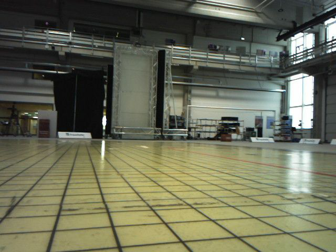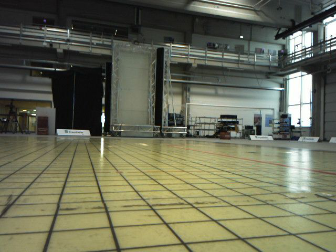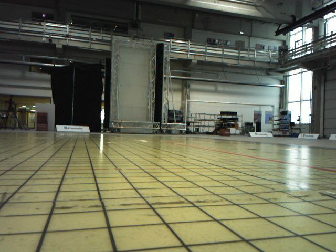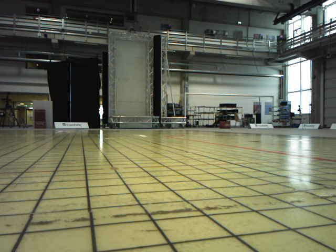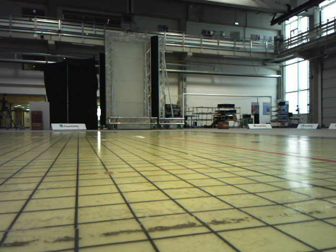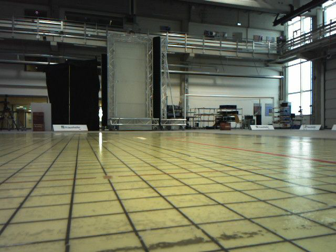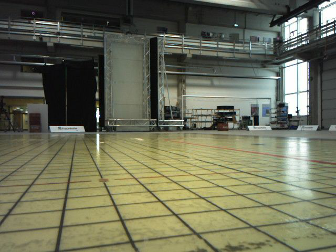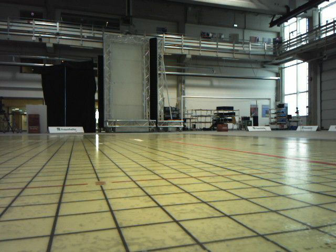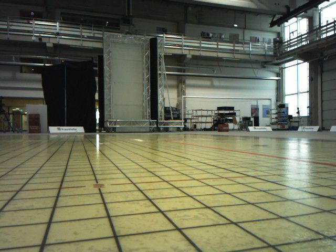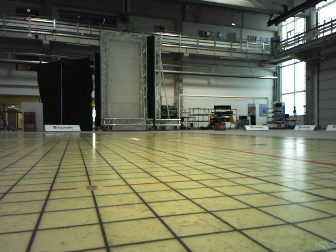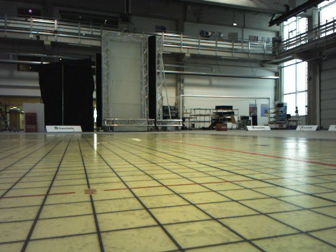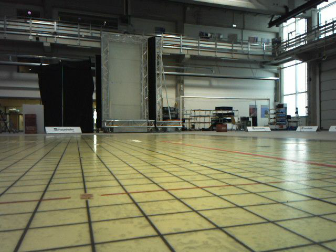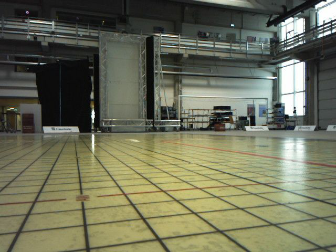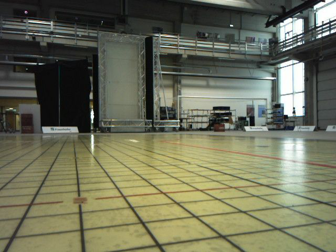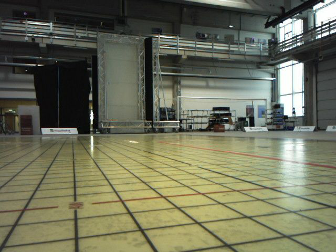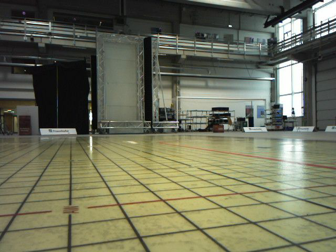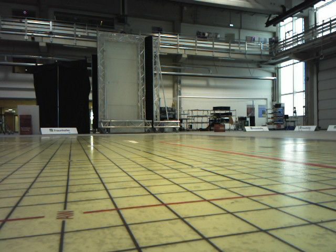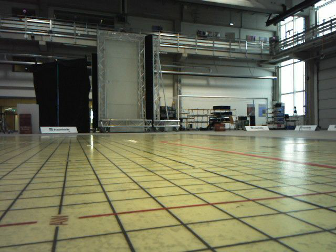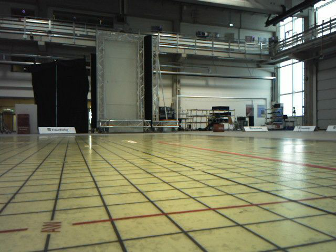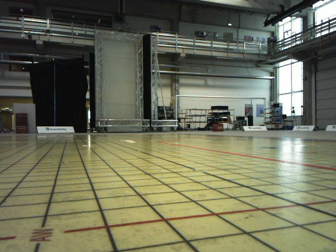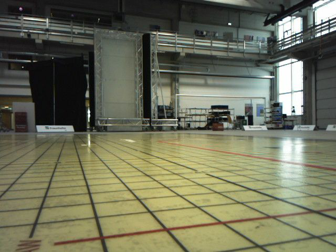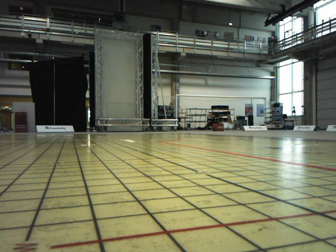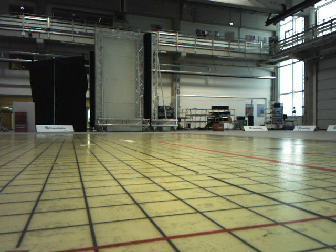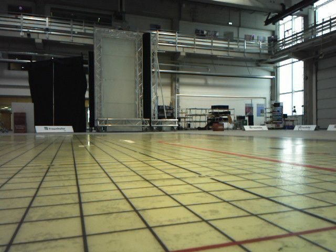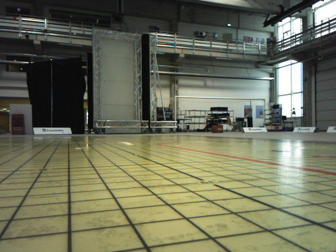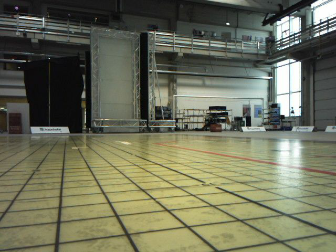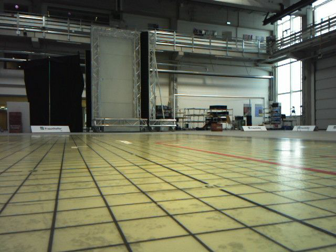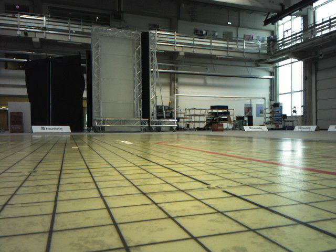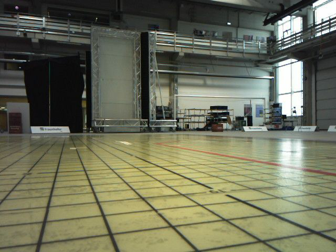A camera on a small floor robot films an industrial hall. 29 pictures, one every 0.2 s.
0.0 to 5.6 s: The camera travels forward, about 1 m, so what stands in front looms larger.
The film runs forward here.
